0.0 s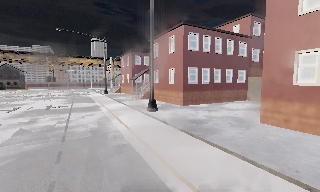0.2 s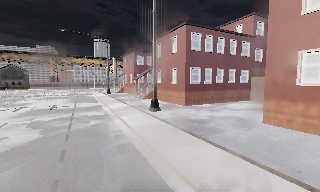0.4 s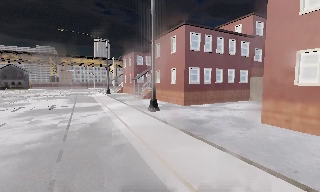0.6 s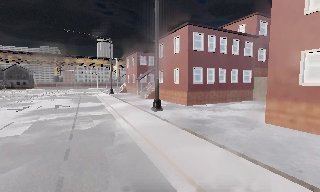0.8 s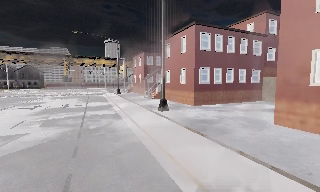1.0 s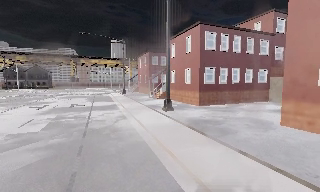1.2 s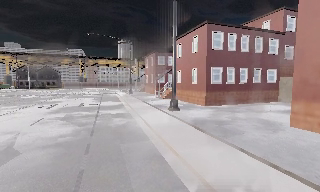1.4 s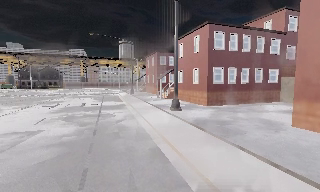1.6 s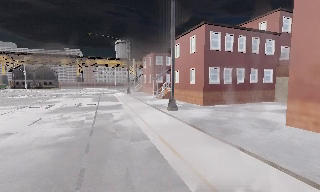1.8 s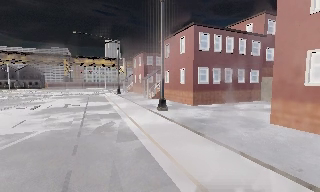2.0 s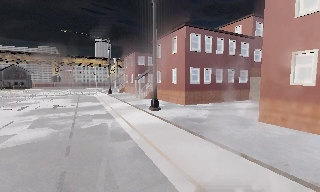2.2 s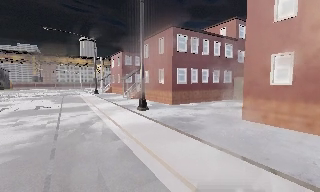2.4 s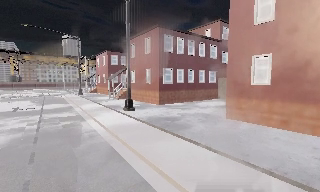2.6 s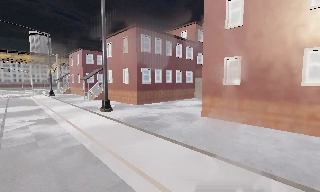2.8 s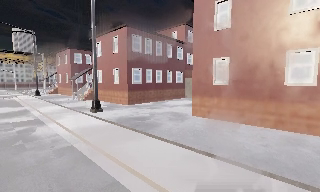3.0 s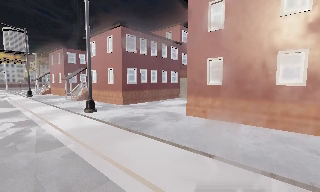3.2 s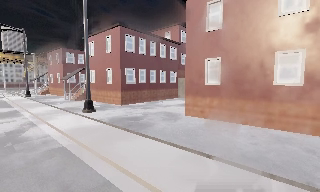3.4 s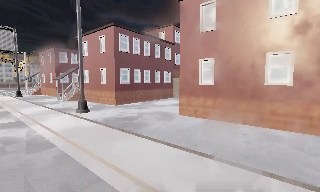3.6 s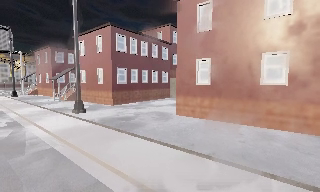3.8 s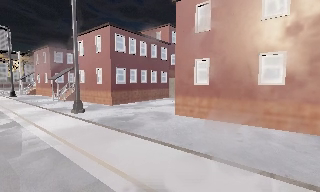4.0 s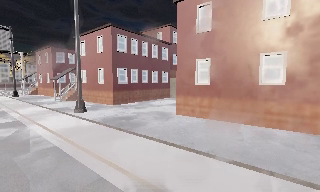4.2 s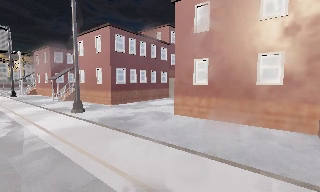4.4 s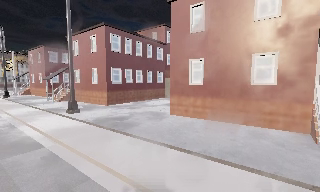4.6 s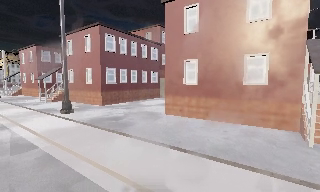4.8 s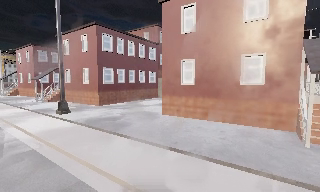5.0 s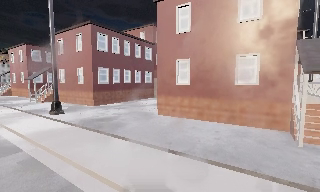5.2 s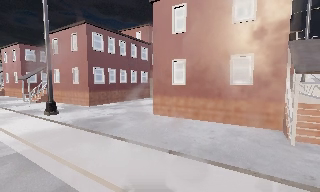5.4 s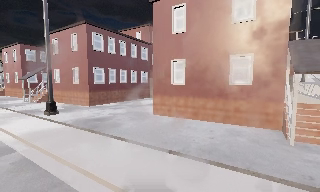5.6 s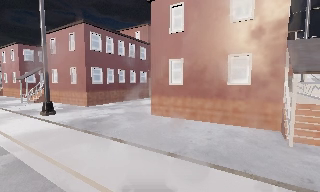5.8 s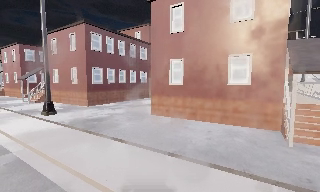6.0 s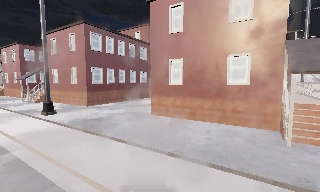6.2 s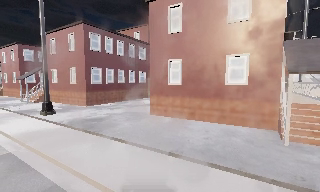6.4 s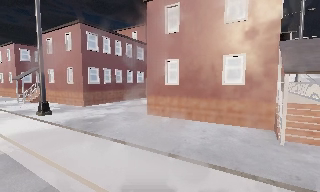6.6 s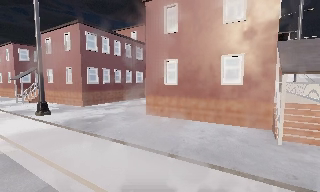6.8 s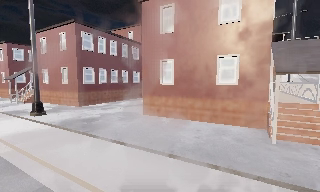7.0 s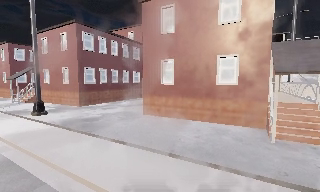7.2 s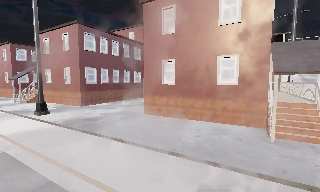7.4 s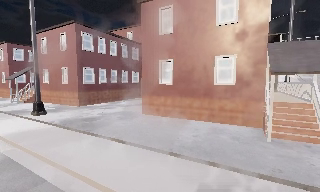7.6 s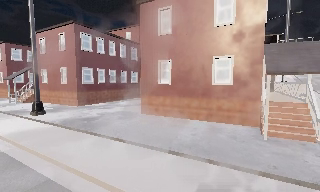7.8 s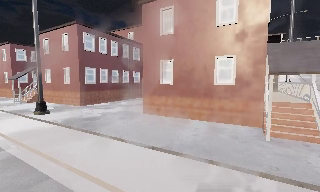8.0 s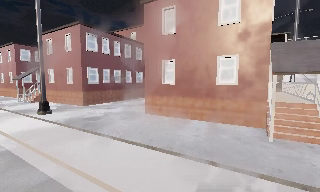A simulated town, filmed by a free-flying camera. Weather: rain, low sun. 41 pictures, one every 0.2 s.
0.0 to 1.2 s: The camera shifts only a little, or ends up much as it began.
1.2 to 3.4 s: The camera pans to its right, which is clockwise from overhead, by about 30 degrees. It travels backward, about 0.5 m.
3.4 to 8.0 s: The camera travels to its right, about 1 m, so close, fixed things drift to the left.
The film runs backward here.
